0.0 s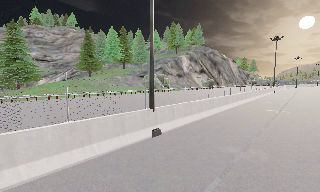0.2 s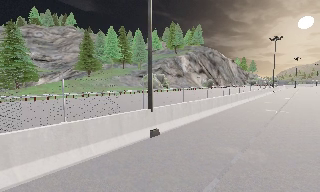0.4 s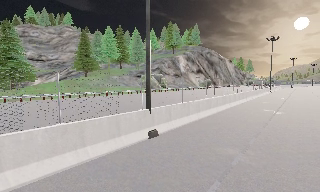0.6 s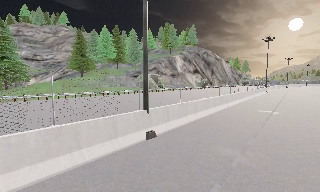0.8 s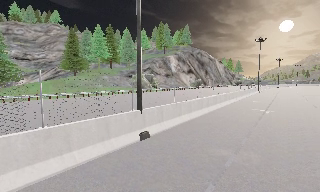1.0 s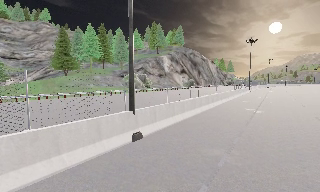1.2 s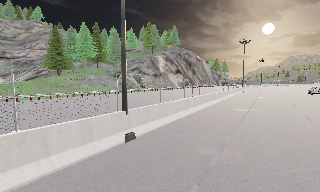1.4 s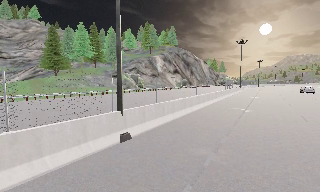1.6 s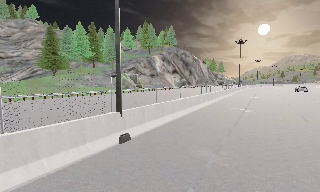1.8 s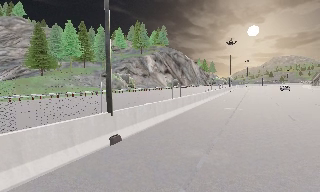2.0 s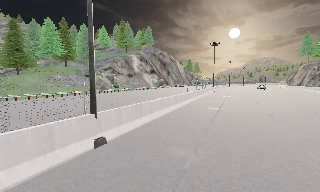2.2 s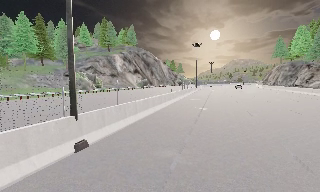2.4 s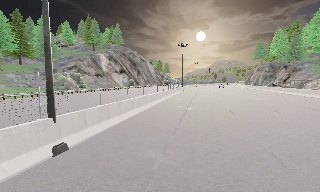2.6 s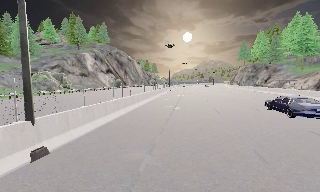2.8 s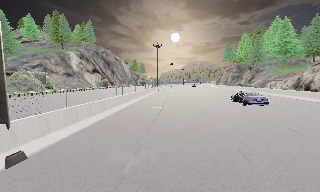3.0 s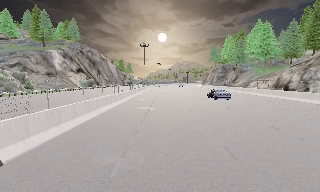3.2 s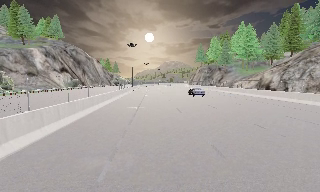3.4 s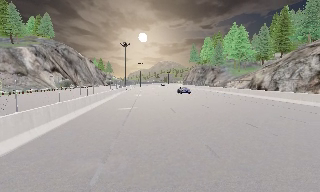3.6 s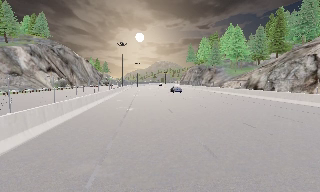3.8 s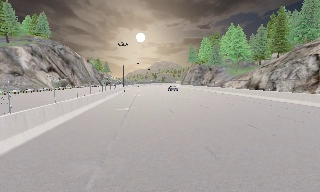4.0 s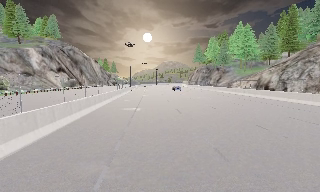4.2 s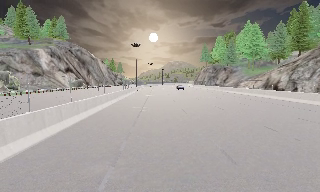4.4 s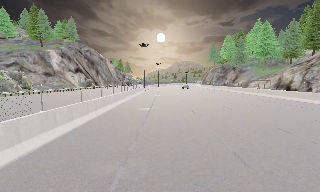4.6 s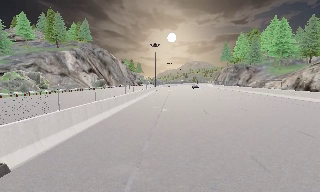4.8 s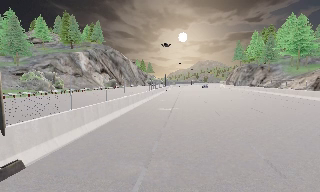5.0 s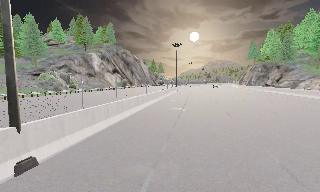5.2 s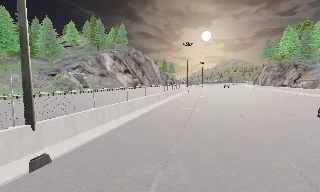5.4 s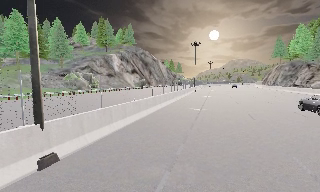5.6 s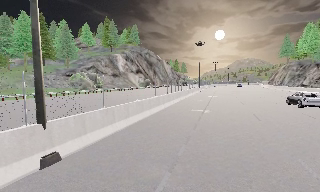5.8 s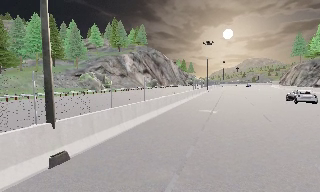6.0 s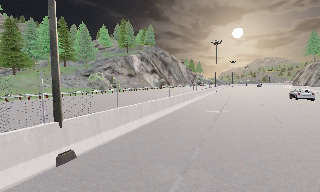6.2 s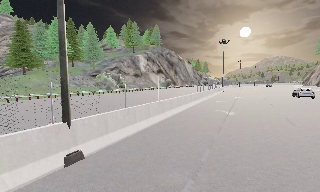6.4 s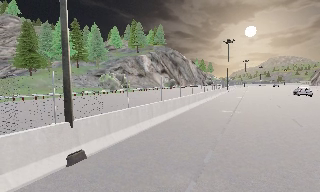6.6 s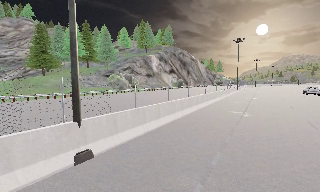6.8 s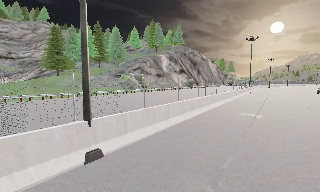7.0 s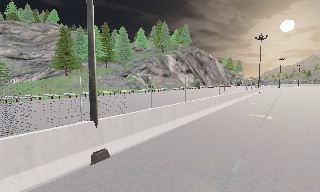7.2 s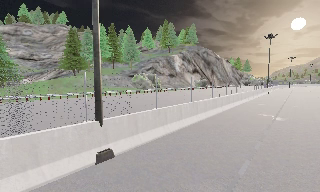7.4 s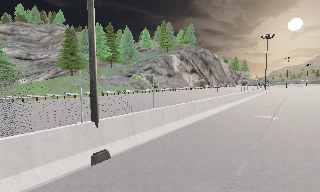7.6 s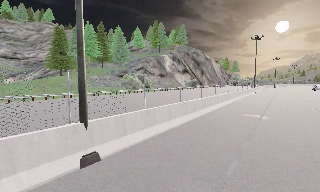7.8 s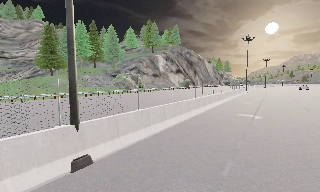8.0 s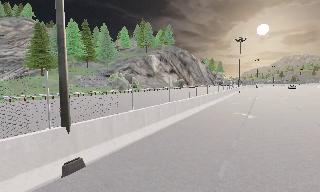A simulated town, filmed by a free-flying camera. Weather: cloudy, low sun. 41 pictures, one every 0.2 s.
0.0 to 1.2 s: The camera shifts only a little, or ends up much as it began.
1.2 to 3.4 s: The scene slides to the left, as the camera pans about 40 degrees to its right. It travels forward, about 1 m.
3.4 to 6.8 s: The camera swings to its left by about 40 degrees, and the scene slides to the right. It travels forward, about 1 m.
6.8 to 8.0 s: The camera shifts only a little, or ends up much as it began.
The film runs forward here.
